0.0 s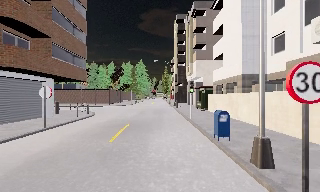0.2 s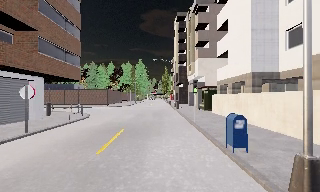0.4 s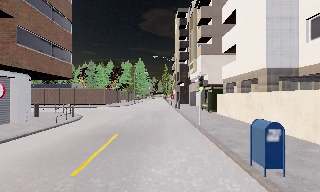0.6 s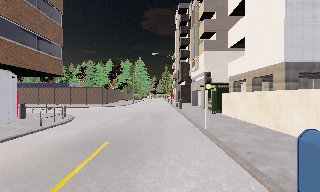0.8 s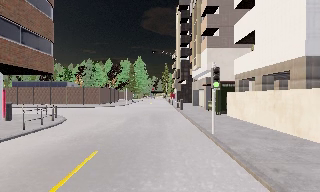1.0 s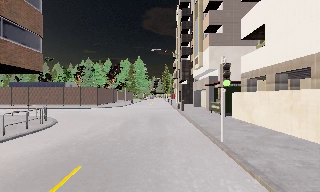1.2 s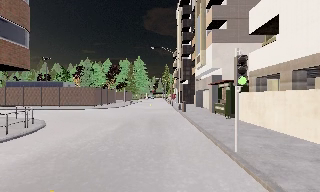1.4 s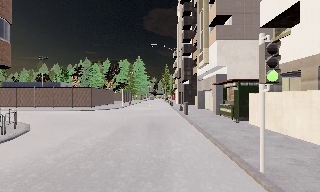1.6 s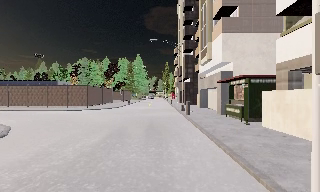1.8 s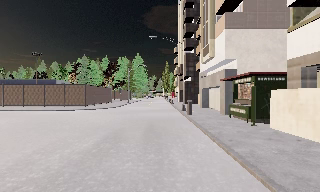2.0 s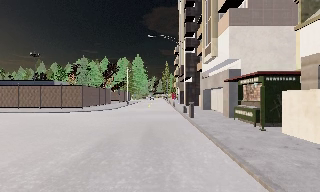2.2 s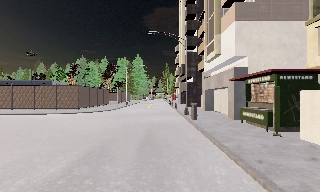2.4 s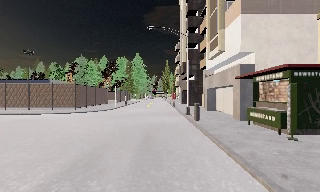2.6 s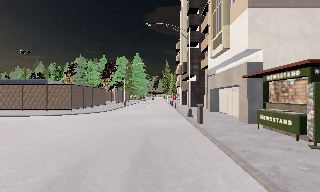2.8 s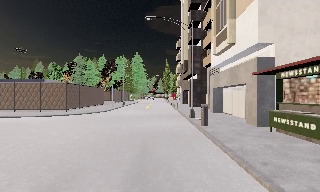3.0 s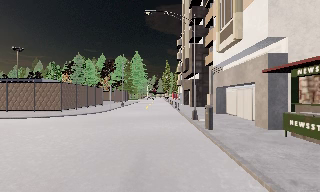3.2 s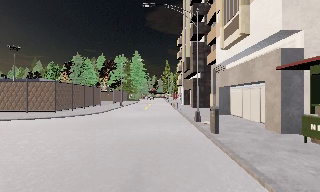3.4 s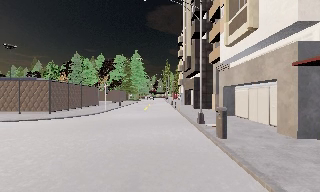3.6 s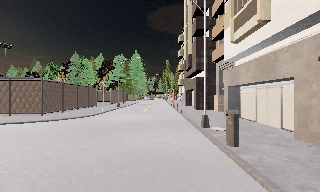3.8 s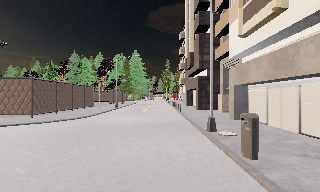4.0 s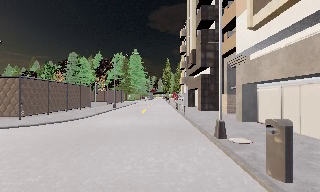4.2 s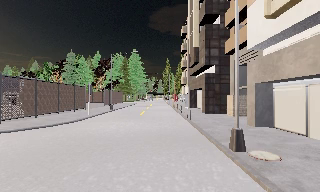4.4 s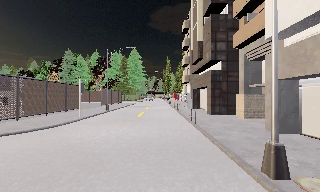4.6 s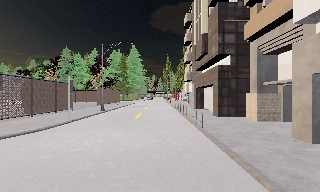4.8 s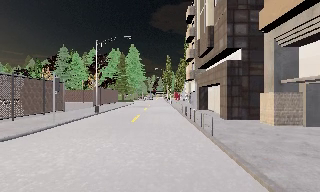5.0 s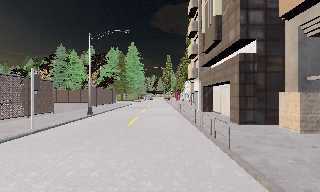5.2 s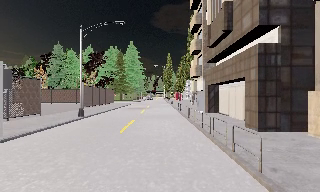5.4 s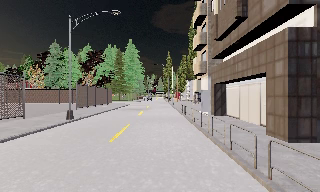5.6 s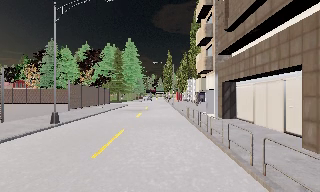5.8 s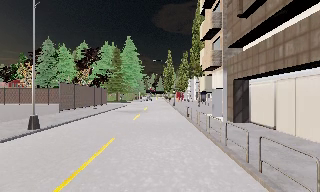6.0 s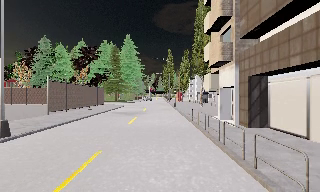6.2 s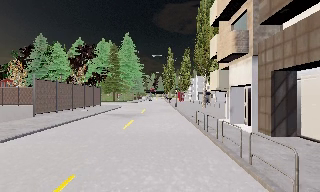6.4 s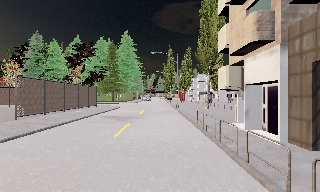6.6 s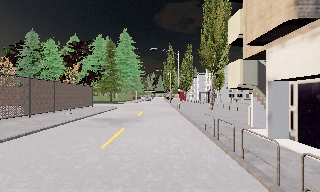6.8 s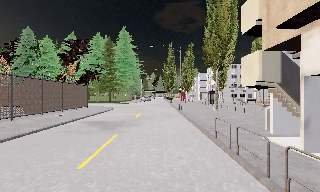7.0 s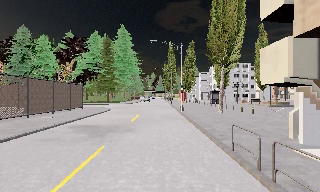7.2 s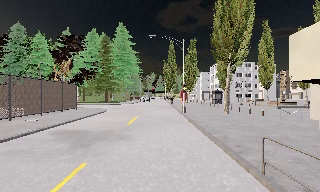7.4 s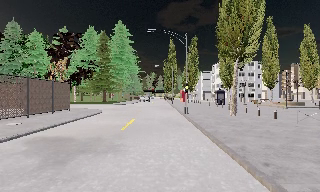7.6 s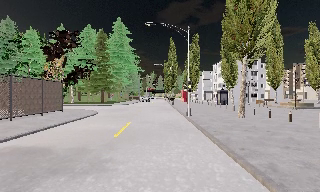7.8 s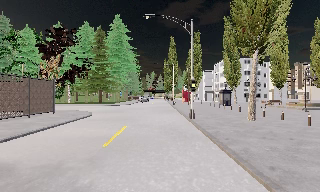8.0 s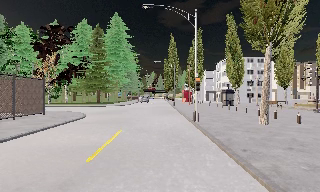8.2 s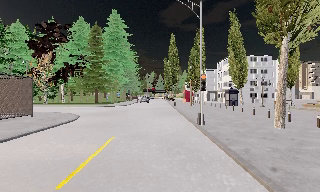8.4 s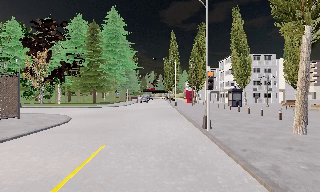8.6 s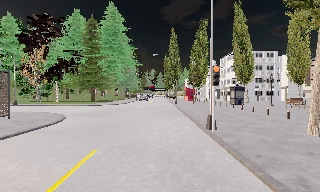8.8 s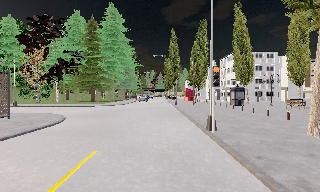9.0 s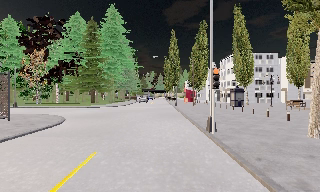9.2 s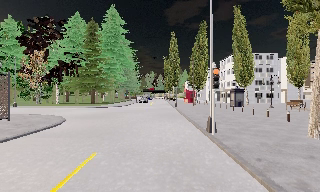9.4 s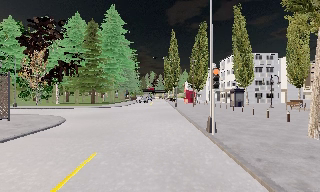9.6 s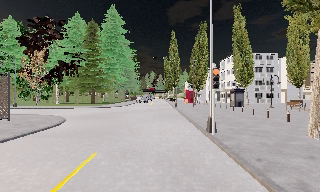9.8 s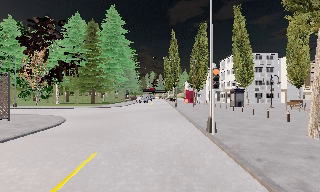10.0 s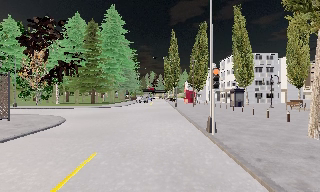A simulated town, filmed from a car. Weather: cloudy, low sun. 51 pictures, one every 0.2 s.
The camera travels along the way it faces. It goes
forward.
0.0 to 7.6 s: The camera travels forward, about 50 m, so what stands in front looms larger.
7.6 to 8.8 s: The camera travels forward, about 6 m, so what stands in front looms larger. It loses speed.
8.8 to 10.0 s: The camera keeps its place and its aim.
The film runs forward here.
